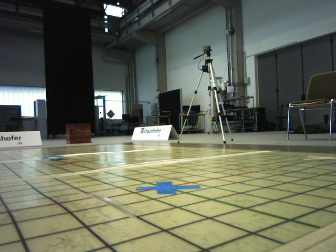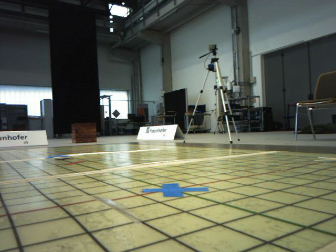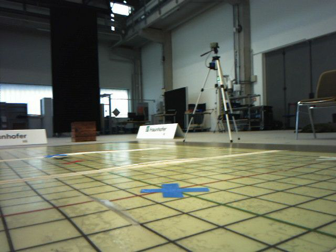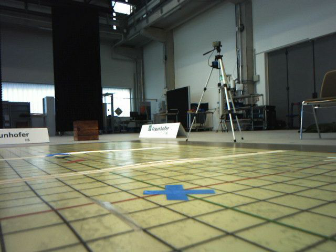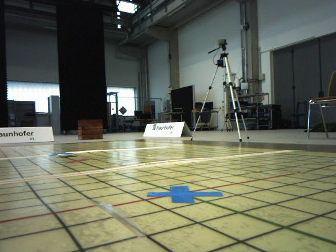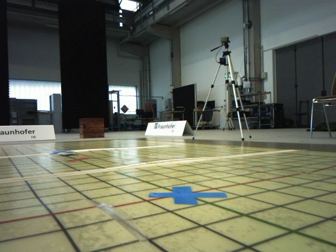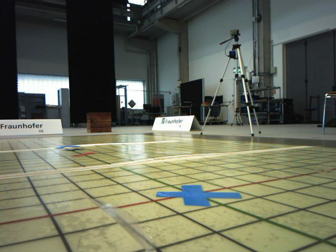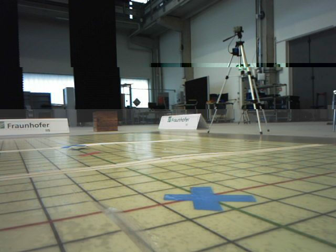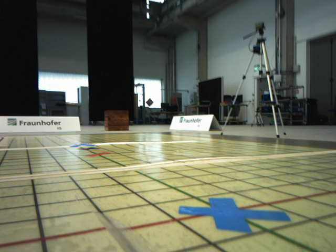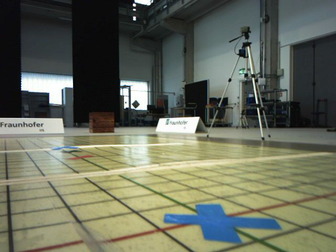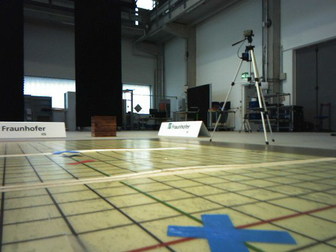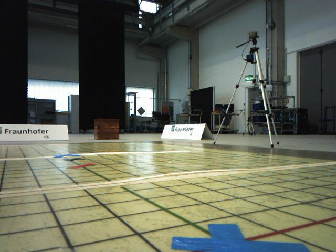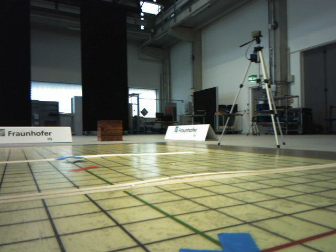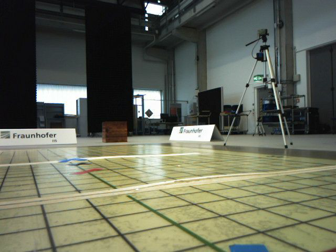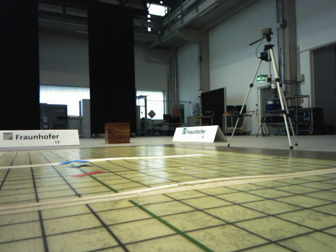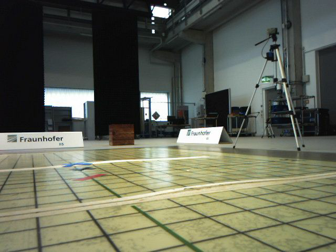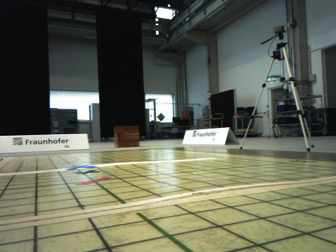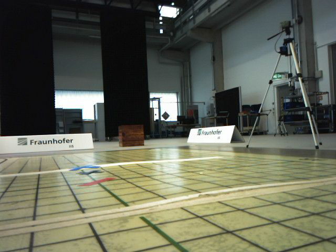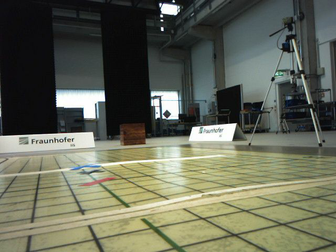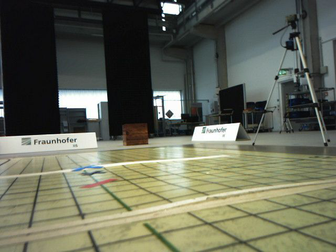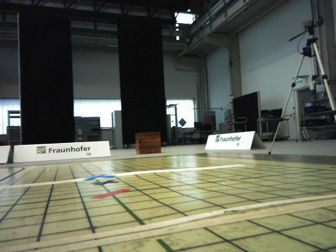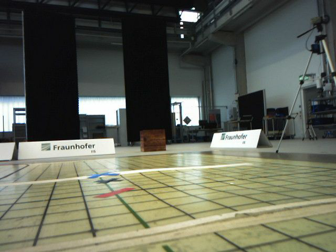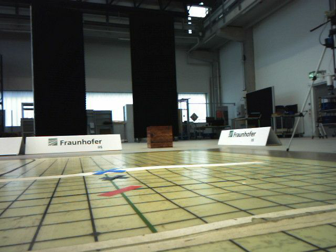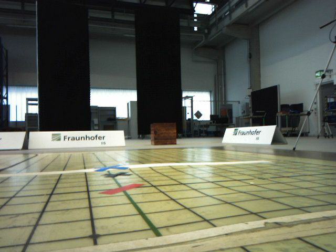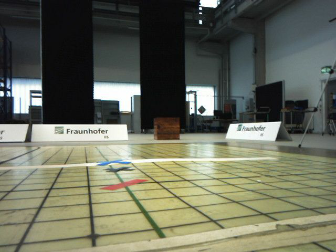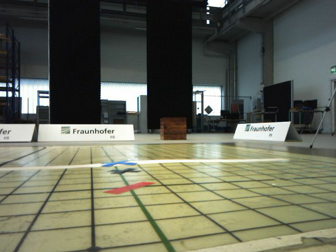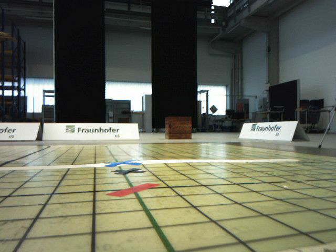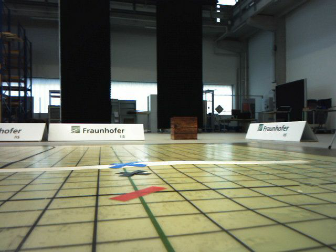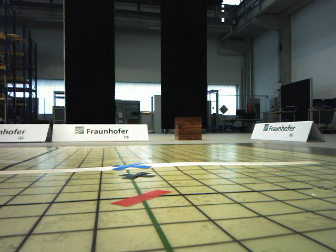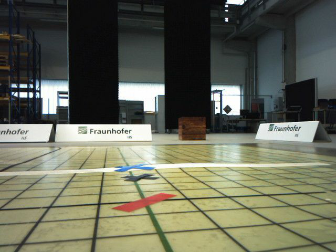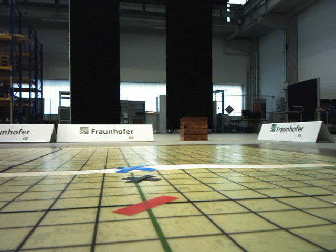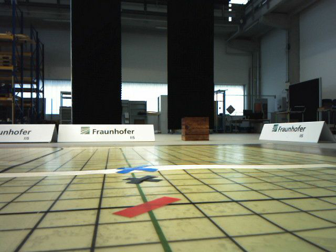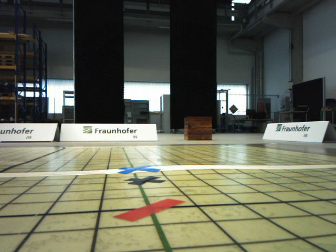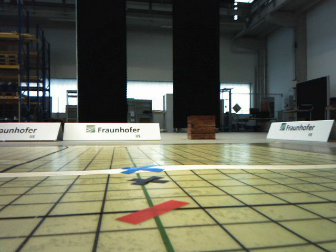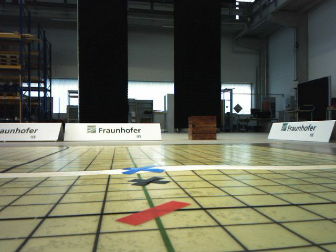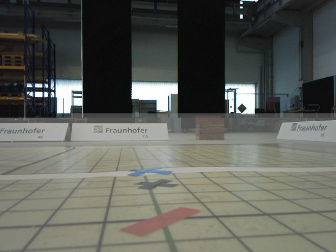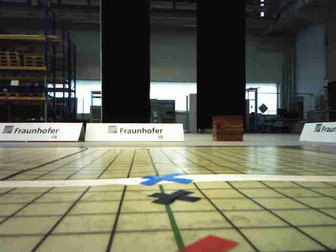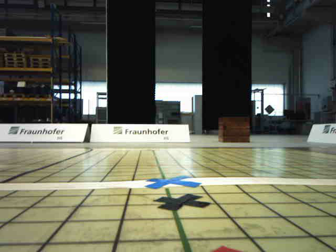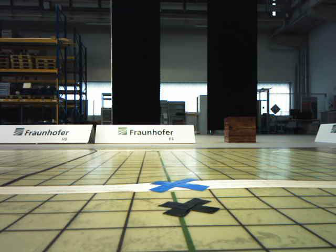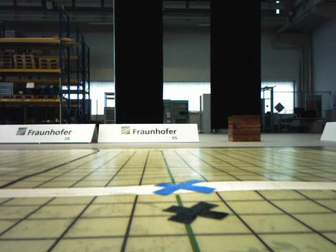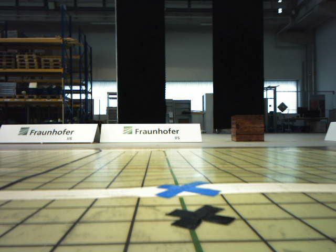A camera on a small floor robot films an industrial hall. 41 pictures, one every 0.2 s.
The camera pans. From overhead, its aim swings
counterclockwise.
The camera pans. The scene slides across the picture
to the right.
0.0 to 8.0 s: The camera swings to its left by about 35 degrees, and the scene slides to the right. It travels forward, about 1.6 m.
The film runs forward here.
